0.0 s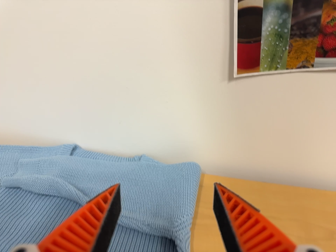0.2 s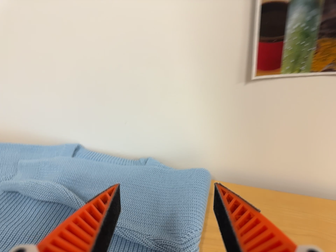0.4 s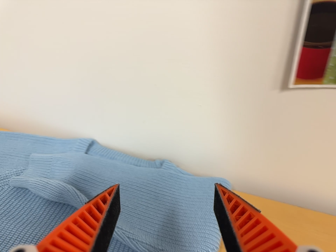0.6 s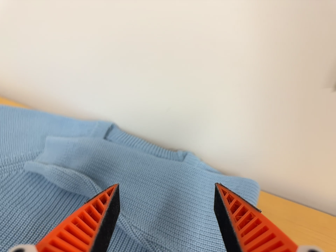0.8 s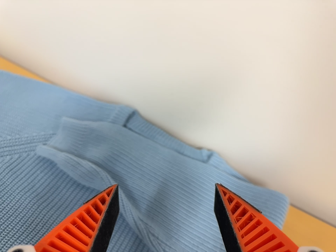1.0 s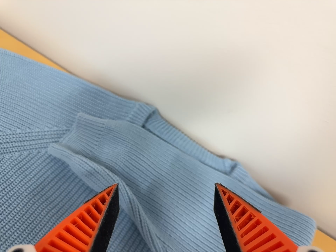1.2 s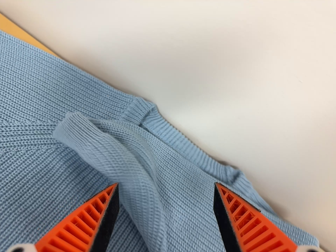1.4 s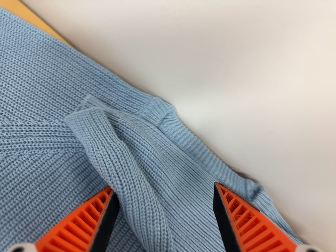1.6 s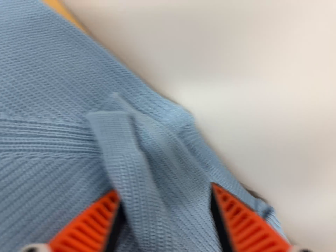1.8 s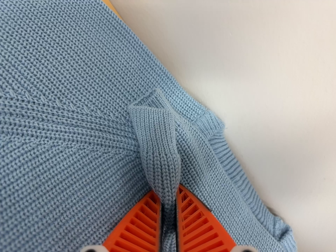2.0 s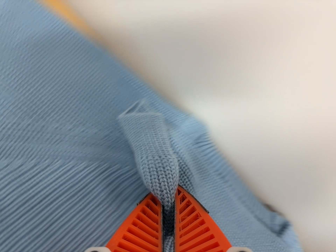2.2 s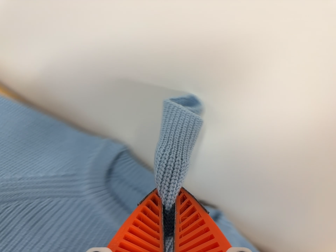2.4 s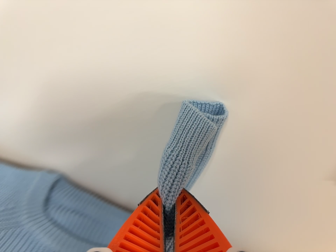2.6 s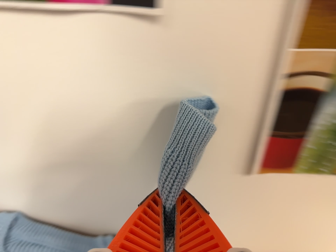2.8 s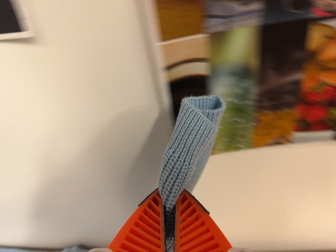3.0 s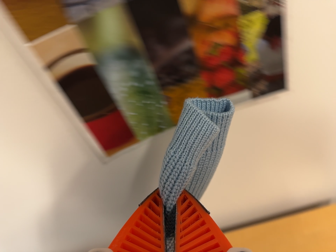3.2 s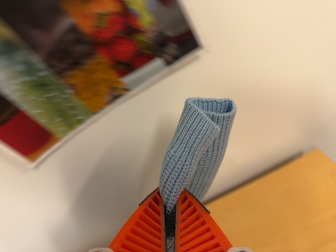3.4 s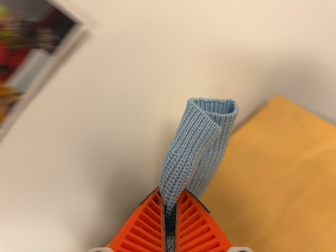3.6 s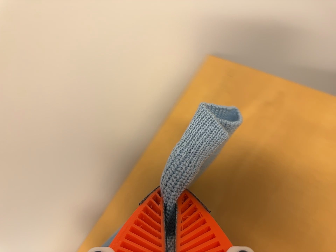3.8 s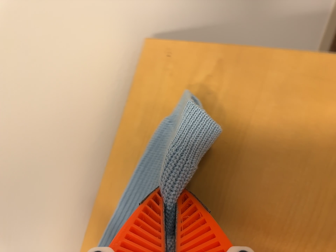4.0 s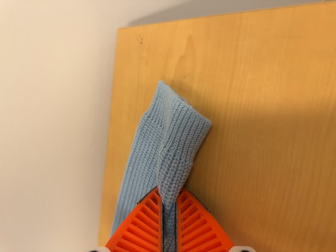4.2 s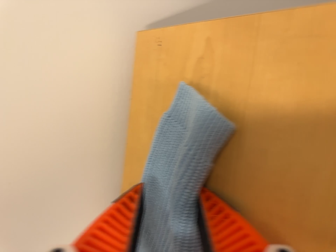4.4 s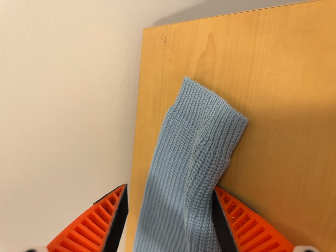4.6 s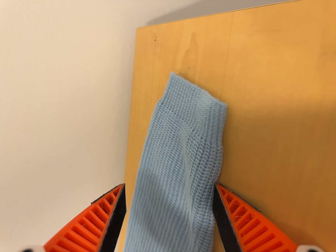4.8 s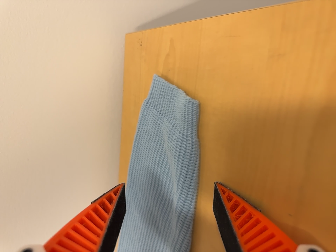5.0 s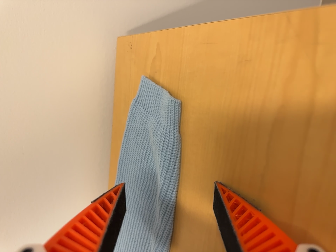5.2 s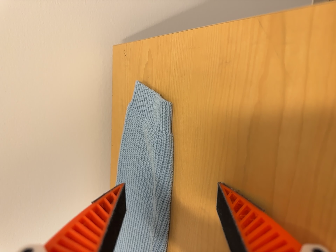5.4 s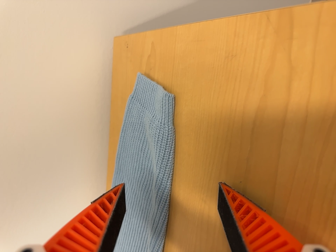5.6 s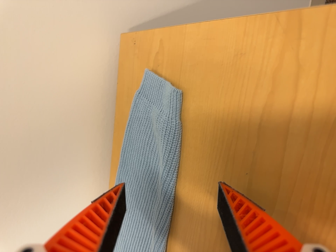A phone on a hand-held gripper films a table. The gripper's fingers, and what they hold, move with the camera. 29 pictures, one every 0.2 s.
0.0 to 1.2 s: The camera travels forward, toward the top of its view and to its left, about 28 cm, so what stands in front looms larger. Its aim tips toward the bottom of its view by about 25 degrees. It rolls about its line of sight by about 25 degrees, and the scene rotates clockwise.
1.2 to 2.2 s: The camera shifts only a little, or ends up much as it began.
2.2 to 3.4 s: The camera travels to its right, about 50 cm, so close, fixed things drift to the left. It rolls about its line of sight by about 75 degrees, and the scene rotates counterclockwise.
3.4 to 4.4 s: The camera pans to its left by about 10 degrees. It travels to its right, about 20 cm. Its aim tips toward the bottom of its view by about 10 degrees, and the scene shifts upward. It rolls about its line of sight by about 40 degrees, and the scene rotates counterclockwise.
4.4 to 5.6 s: The camera travels backward, about 10 cm, so what stands in front gets smaller.
The film runs backward here.
